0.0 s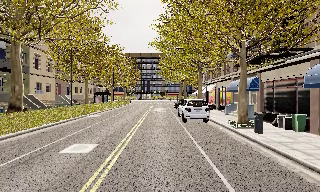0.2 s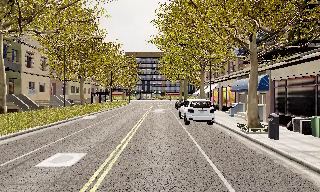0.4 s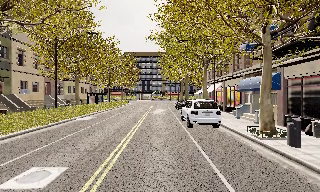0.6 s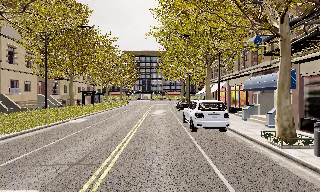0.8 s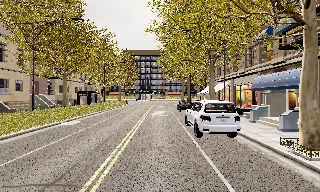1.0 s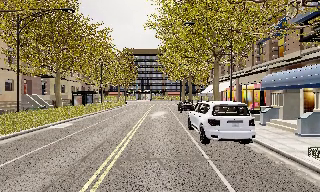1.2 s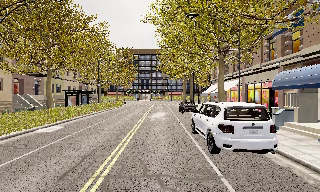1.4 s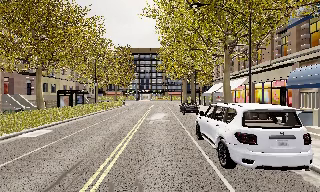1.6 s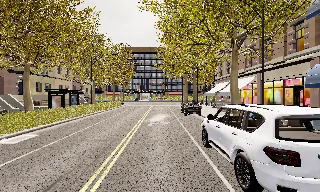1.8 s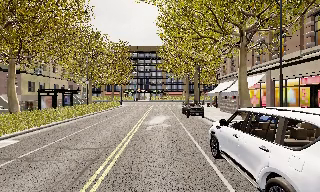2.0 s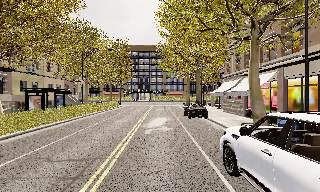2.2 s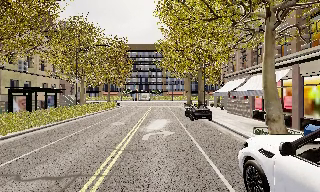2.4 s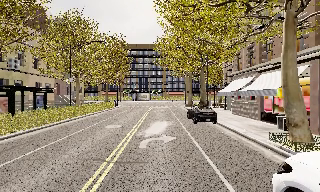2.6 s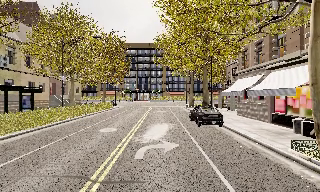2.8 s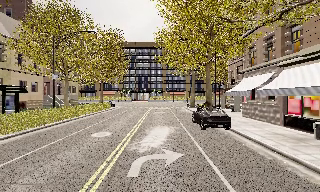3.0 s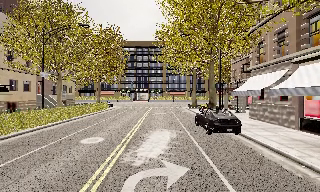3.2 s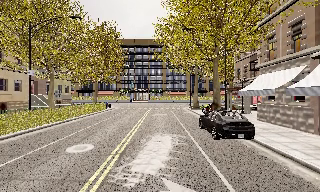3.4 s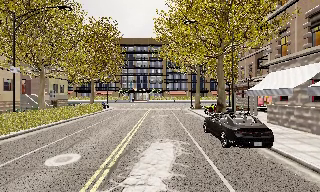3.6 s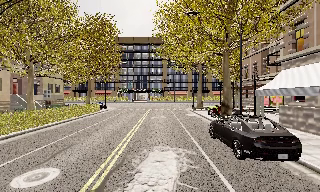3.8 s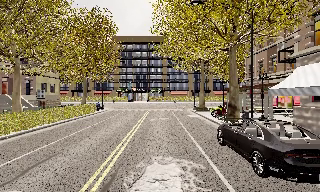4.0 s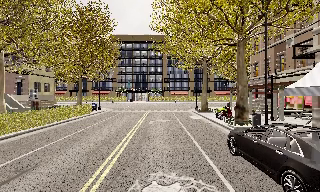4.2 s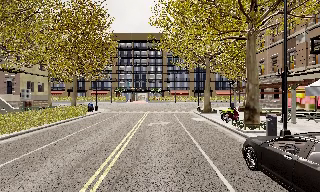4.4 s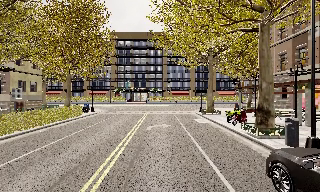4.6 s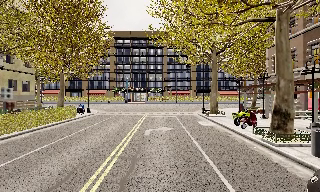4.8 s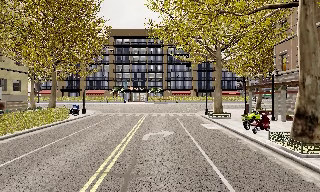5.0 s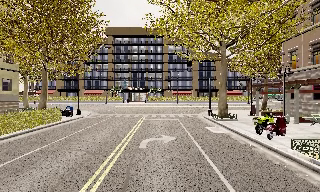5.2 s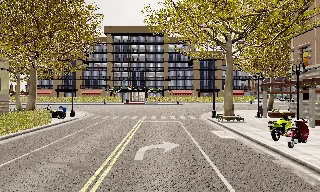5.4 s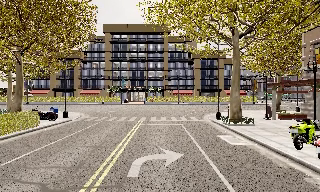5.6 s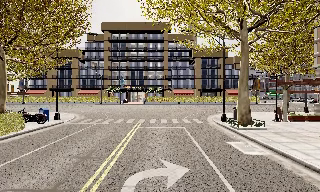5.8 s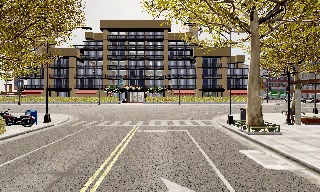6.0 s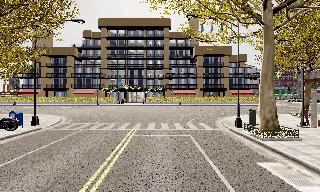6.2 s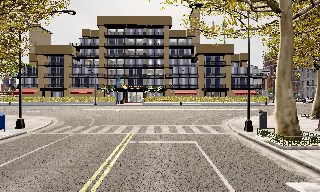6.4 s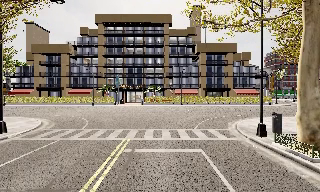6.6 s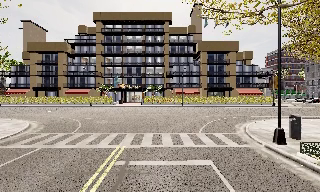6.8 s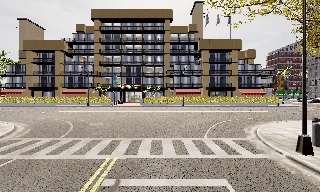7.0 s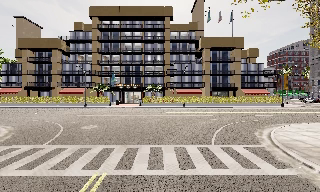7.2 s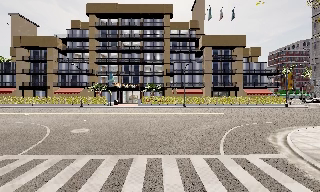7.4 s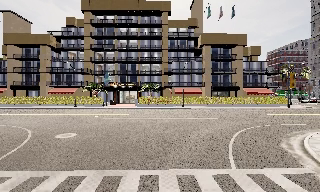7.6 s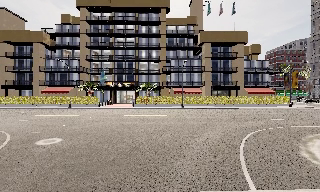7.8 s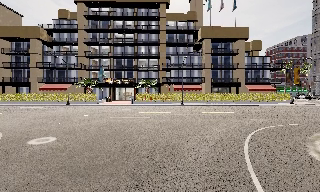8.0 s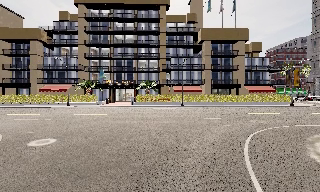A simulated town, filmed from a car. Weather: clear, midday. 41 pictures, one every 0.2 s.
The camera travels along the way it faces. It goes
forward.
0.0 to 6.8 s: The camera travels forward, about 45 m, so what stands in front looms larger.
6.8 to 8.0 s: The camera travels forward, about 5 m, so what stands in front looms larger. It loses speed.
The film runs forward here.
